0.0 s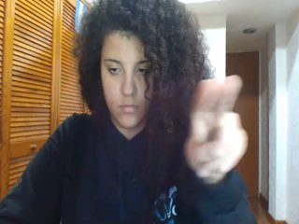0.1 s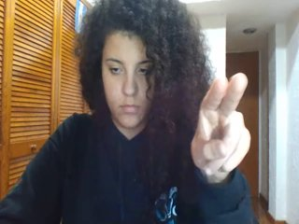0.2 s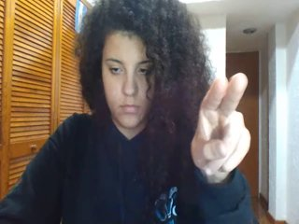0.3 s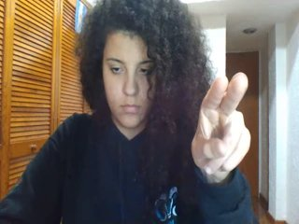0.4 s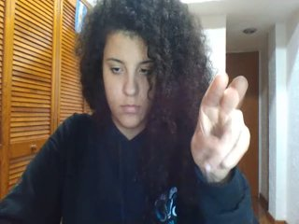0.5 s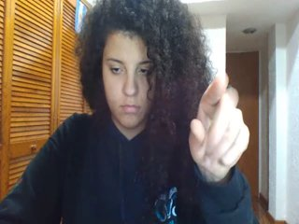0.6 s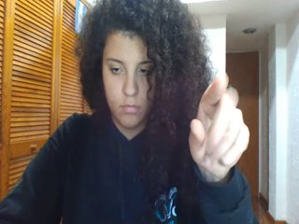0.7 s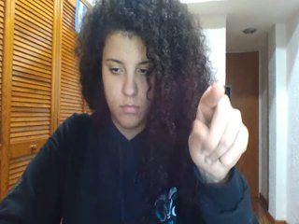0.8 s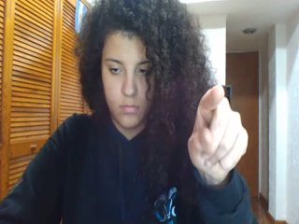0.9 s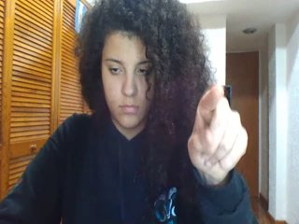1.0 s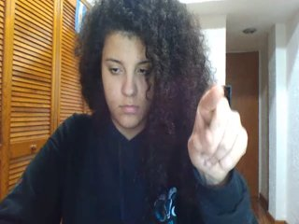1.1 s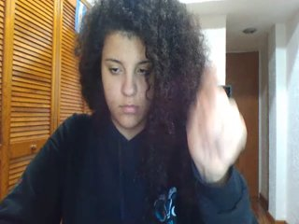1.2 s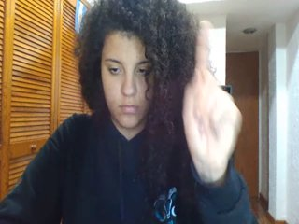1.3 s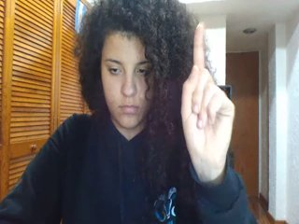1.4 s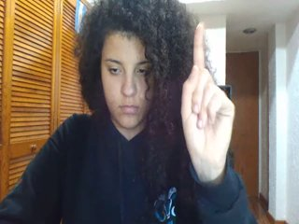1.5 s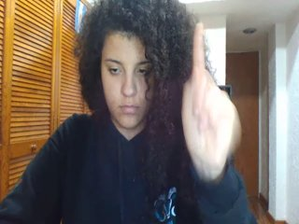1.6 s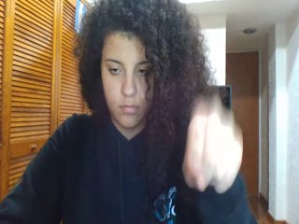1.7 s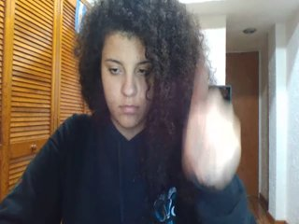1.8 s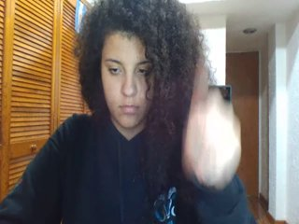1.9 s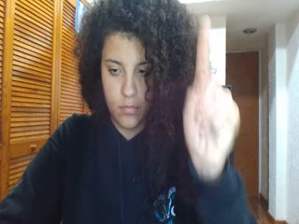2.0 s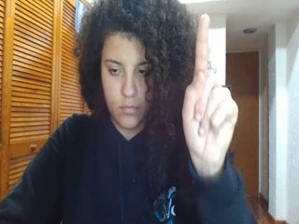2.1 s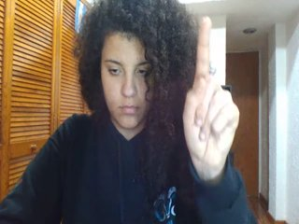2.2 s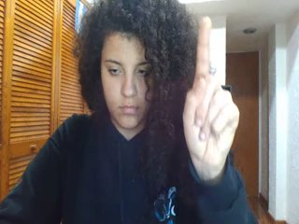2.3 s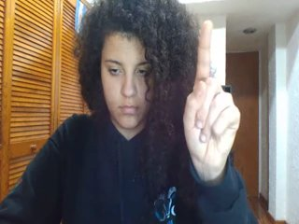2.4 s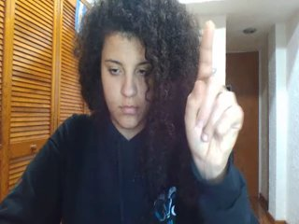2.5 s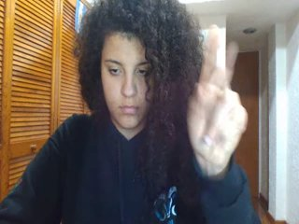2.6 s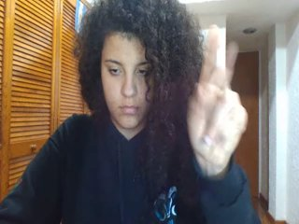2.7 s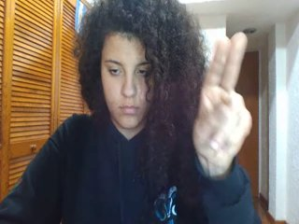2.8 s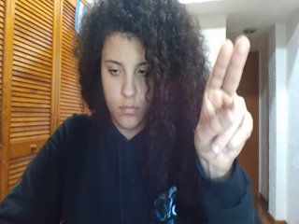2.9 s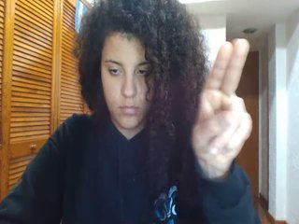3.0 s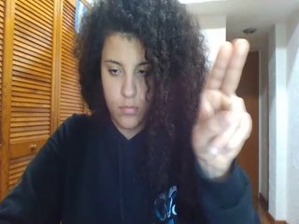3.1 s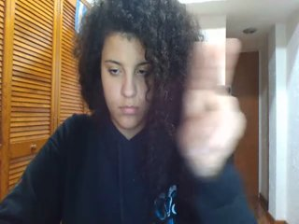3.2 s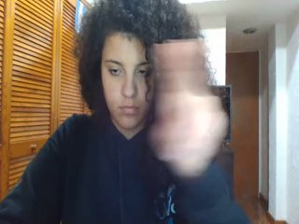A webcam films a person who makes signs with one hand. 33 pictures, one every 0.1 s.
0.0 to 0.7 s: Pointing with two fingers.
0.8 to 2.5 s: Click with one finger.
2.6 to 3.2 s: Pointing with two fingers.
